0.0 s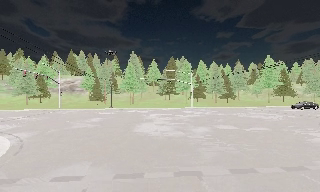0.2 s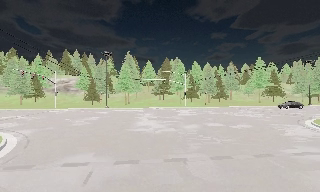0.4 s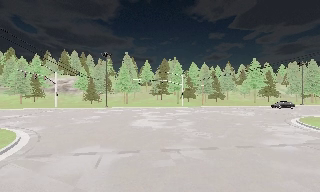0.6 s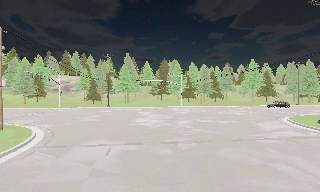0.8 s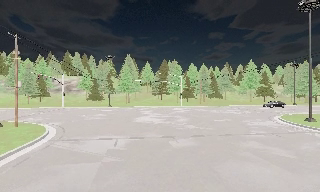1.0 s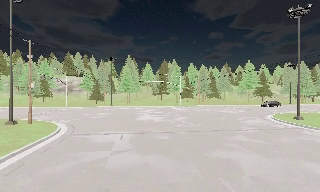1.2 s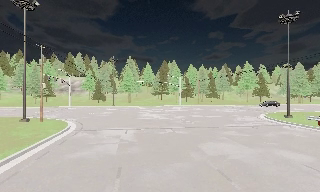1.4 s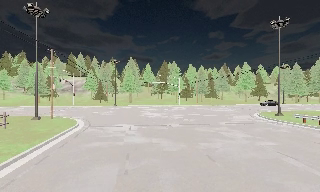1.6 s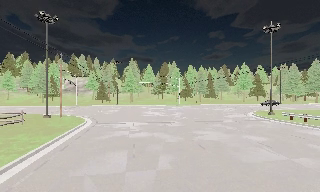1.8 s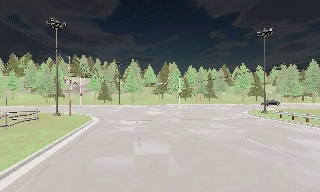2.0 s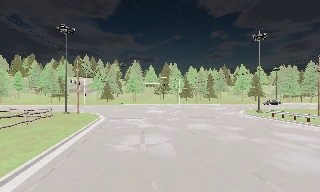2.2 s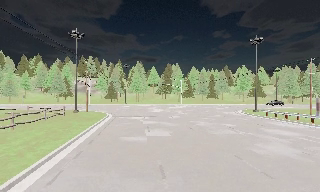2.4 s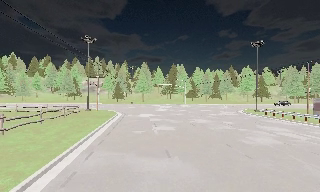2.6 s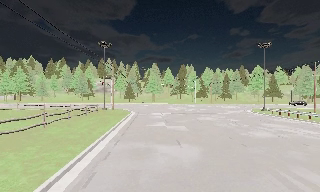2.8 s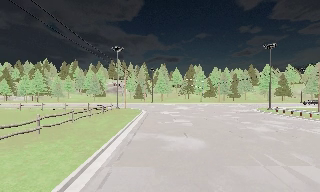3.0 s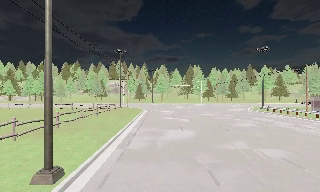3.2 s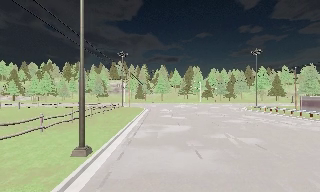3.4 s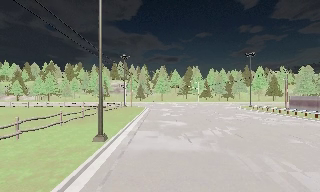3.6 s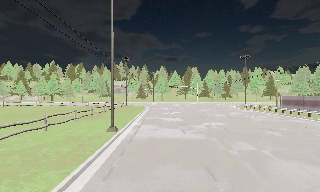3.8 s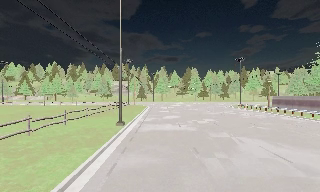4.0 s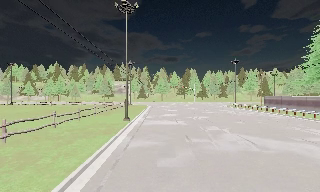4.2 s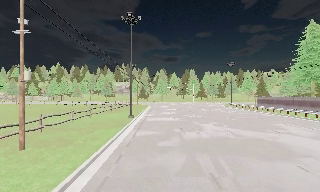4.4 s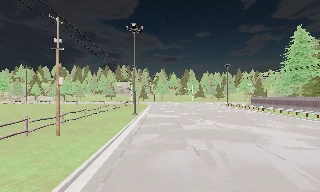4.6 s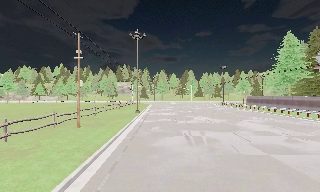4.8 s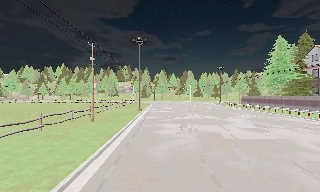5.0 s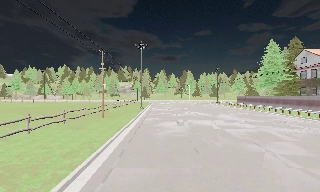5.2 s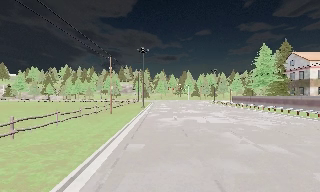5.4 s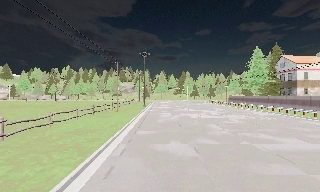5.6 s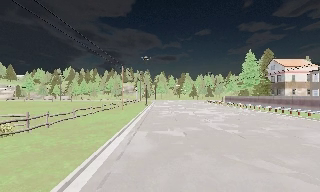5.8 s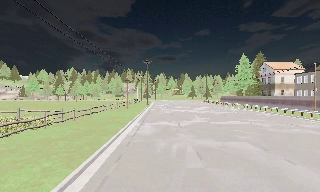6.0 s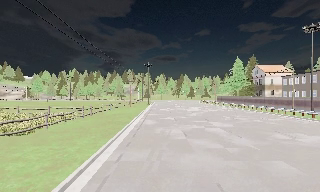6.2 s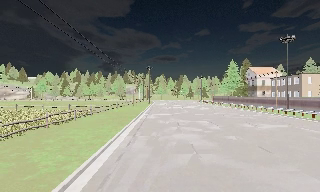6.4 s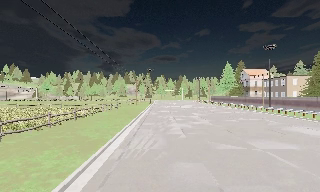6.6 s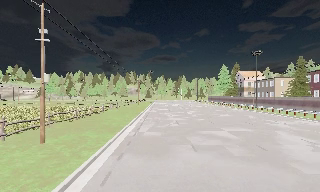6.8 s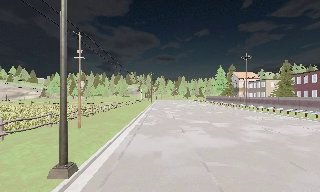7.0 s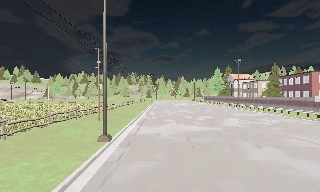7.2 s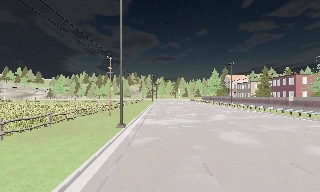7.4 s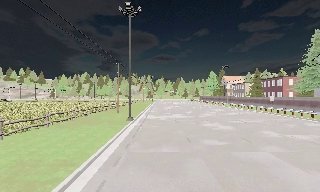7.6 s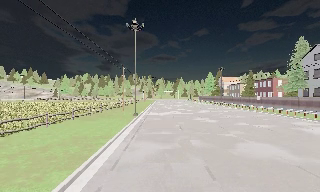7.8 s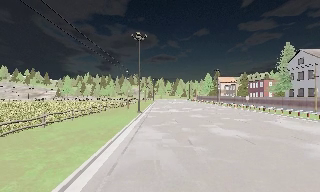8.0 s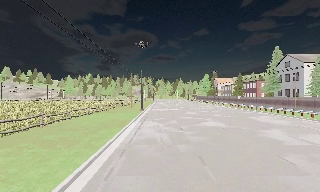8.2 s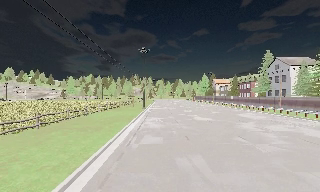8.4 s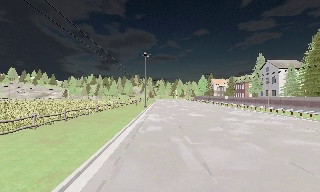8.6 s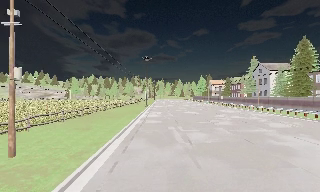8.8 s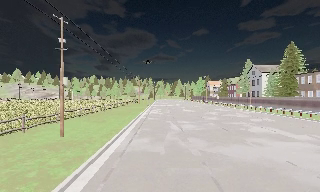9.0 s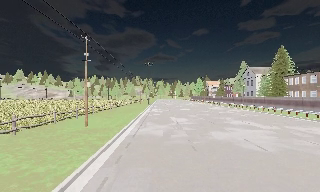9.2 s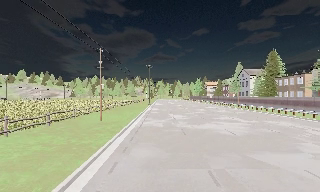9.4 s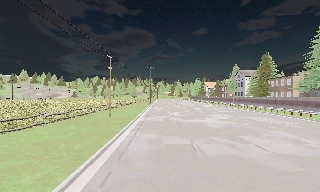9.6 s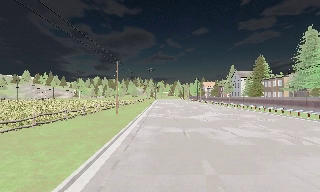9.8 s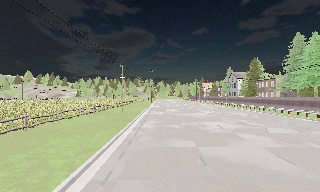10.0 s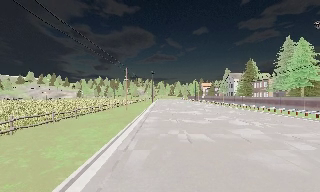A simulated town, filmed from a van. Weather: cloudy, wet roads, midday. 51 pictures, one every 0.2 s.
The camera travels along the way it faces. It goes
backward.
0.0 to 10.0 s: The camera travels backward, about 135 m, so what stands in front gets smaller. It gains speed.
The film runs backward here.
